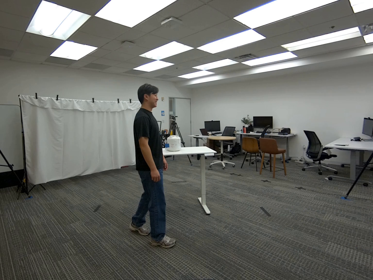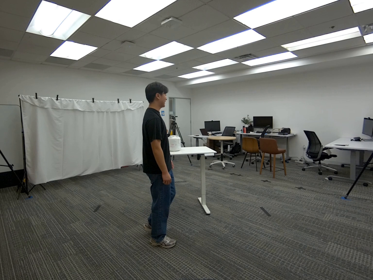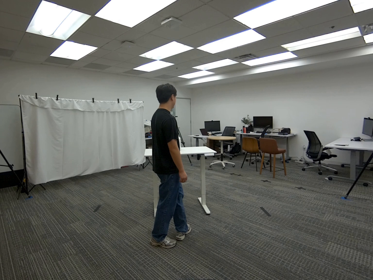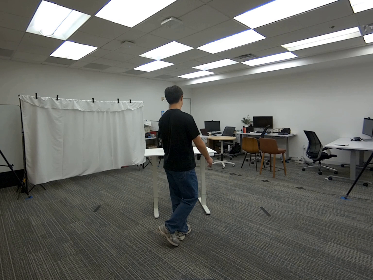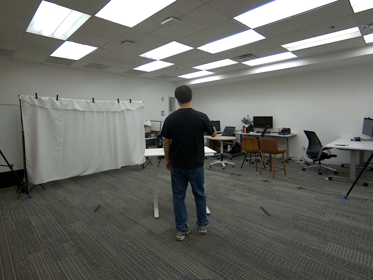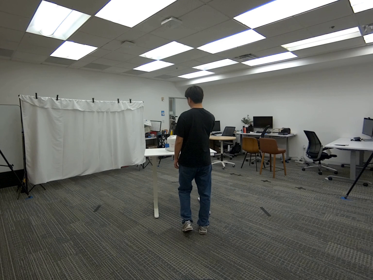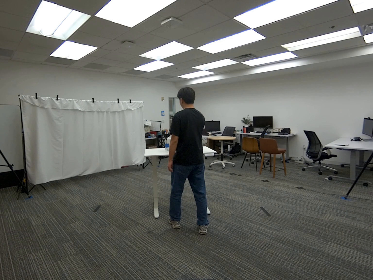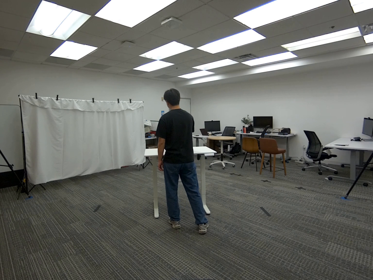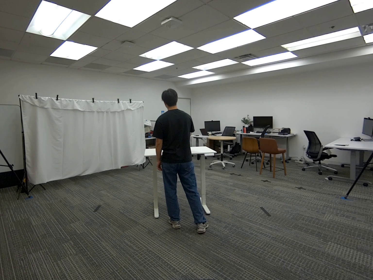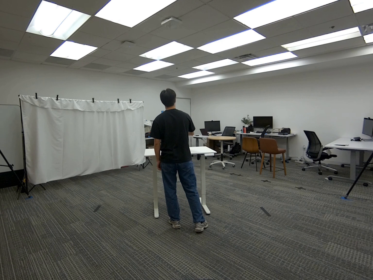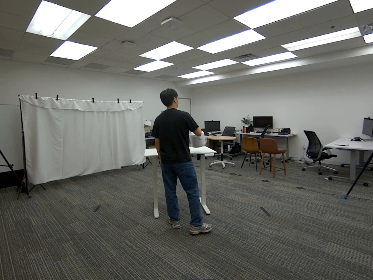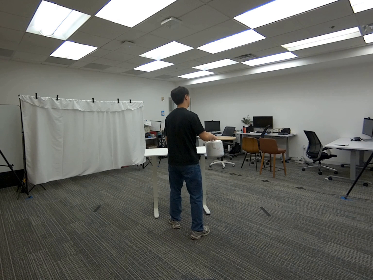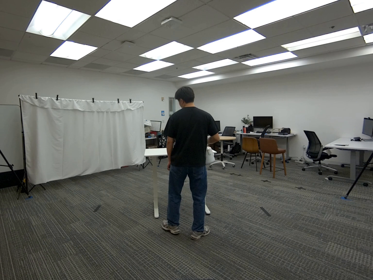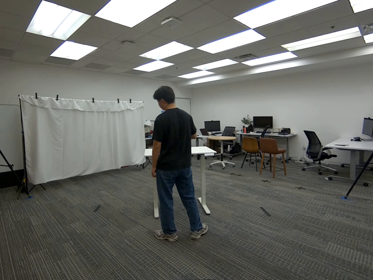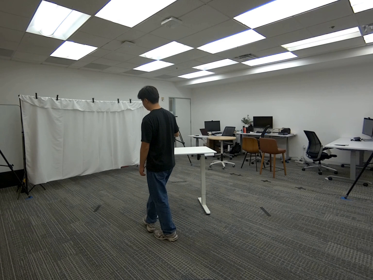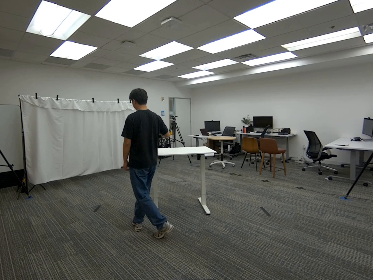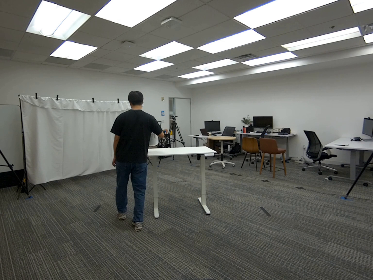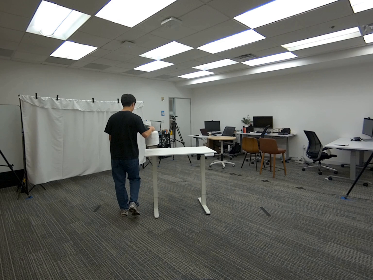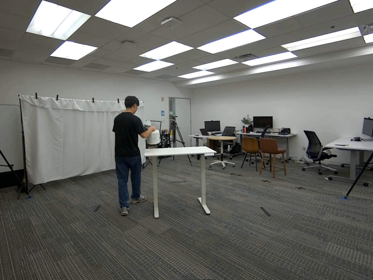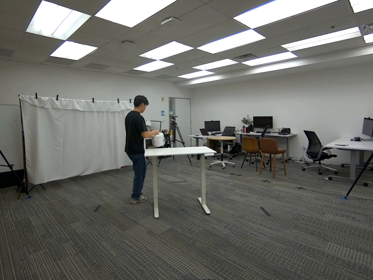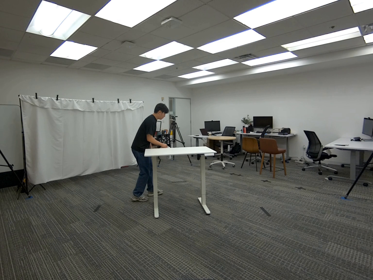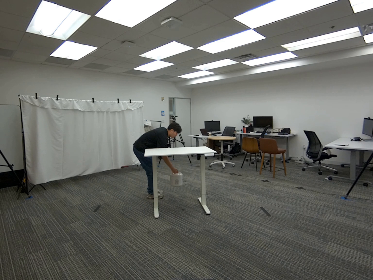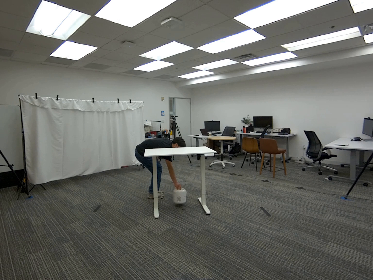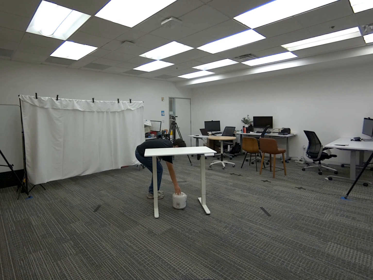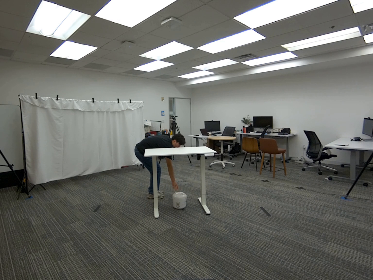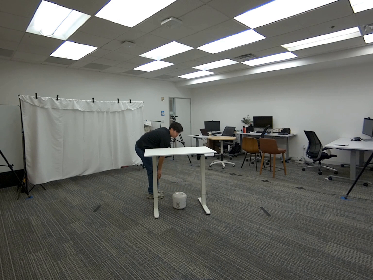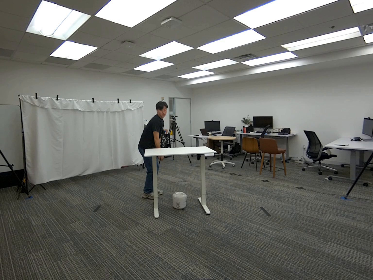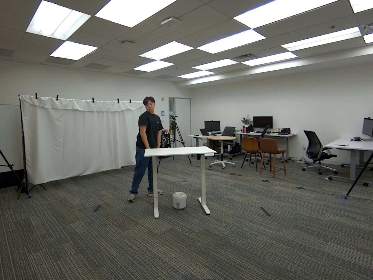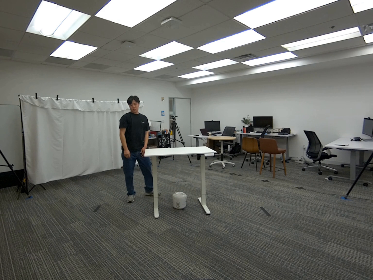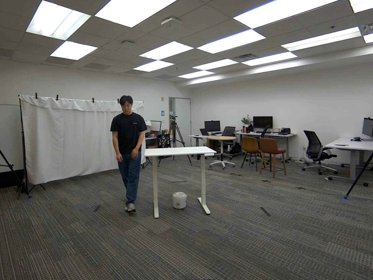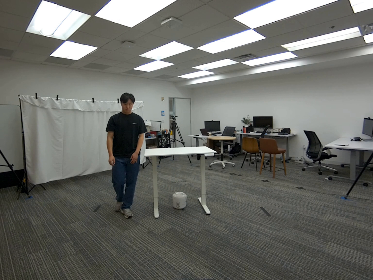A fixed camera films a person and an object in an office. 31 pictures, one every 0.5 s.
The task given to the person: Walk over to the rice cooker on the white desk and using your right hand pick up the rice cooker and place underneath the white desk.
